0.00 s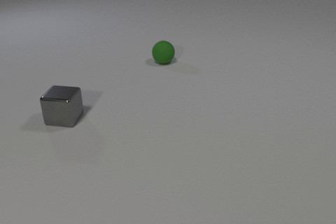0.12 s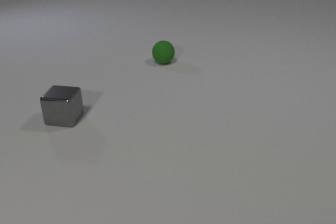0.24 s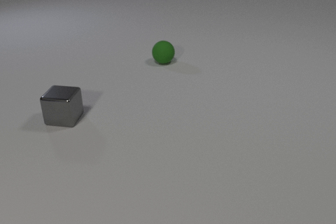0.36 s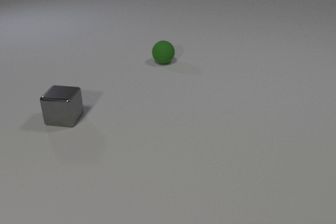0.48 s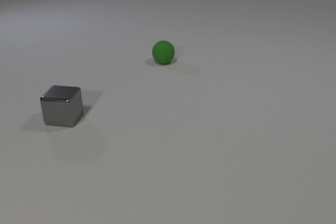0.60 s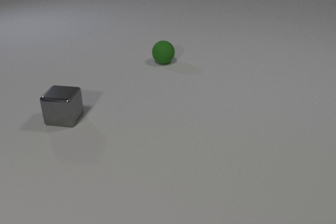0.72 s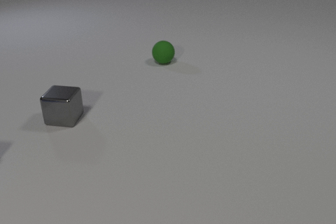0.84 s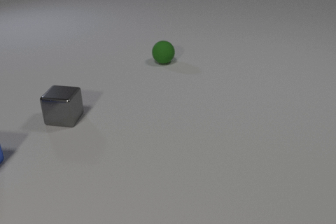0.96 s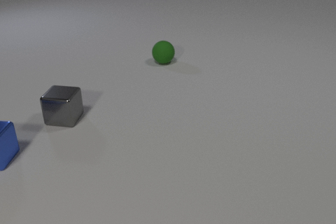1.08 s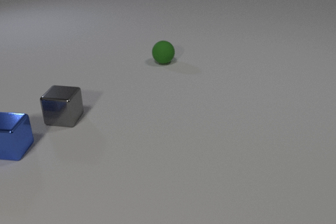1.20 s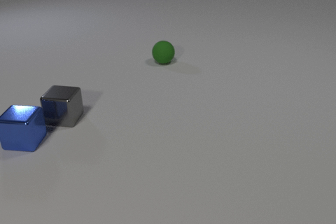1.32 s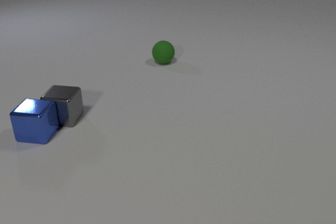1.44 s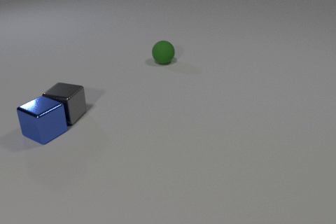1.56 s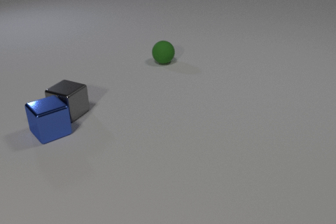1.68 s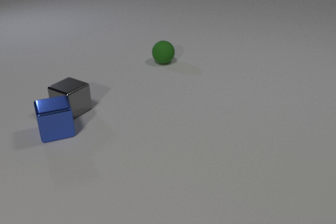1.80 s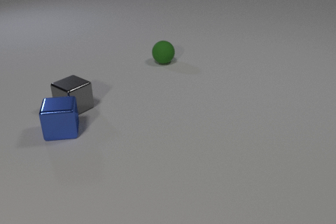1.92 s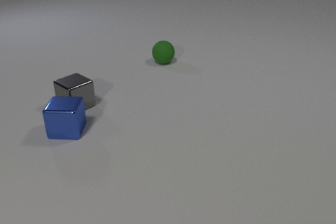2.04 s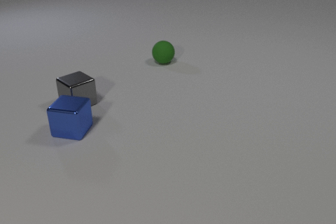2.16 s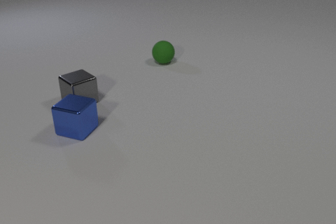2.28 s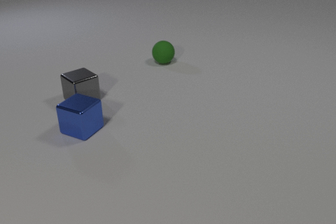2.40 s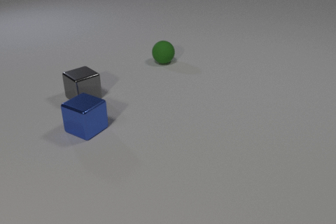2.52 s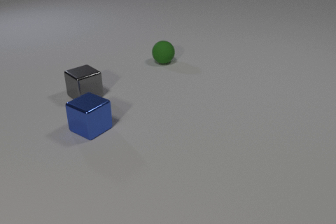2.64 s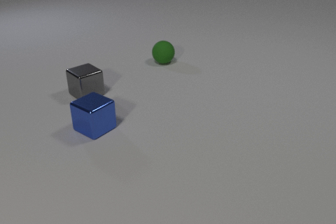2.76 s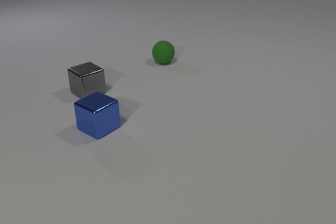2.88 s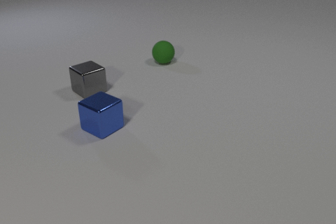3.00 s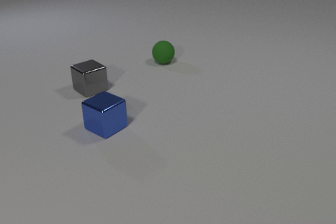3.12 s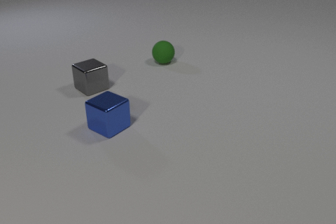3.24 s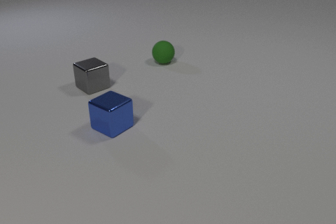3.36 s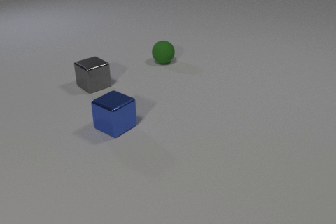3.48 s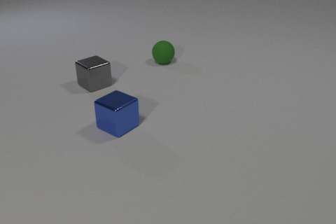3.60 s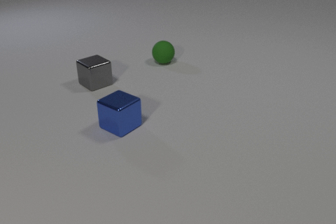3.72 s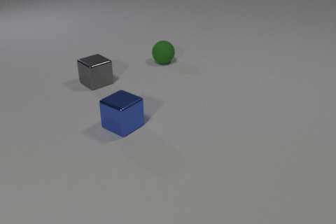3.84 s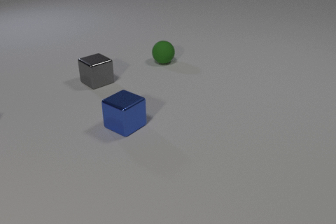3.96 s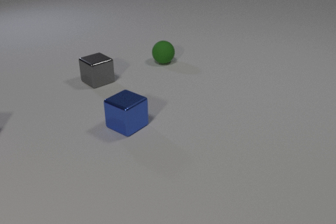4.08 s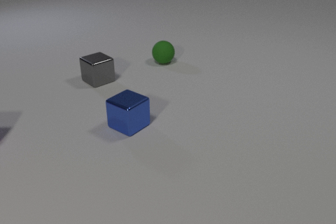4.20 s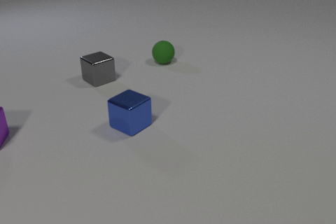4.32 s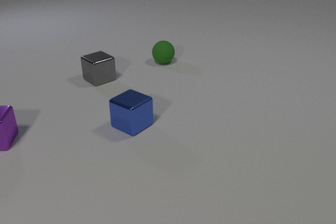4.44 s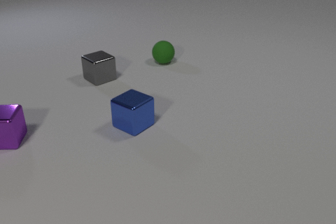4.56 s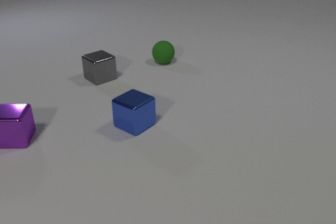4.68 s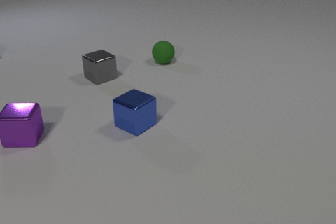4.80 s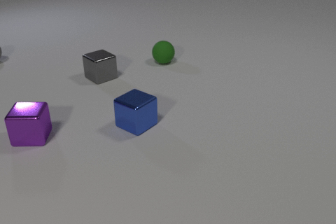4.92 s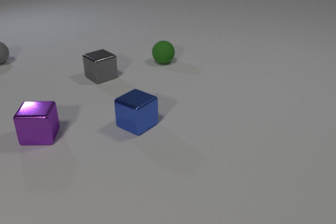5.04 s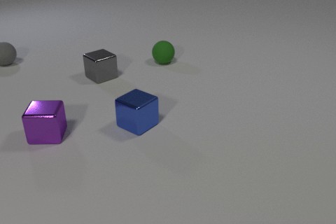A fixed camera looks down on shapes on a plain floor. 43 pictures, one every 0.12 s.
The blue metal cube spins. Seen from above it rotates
clockwise.
The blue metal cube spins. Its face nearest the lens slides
to the left.
0.00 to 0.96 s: The blue metal cube comes in at the left edge, slides to the right and away from the camera.
0.96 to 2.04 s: The blue metal cube slides to the right, spins clockwise seen from above by about 105 degrees, its near face sliding to the left. The gray metal cube slides away from the camera and to the right, spins clockwise seen from above by about 30 degrees, its near face sliding to the left. The blue metal cube and the gray metal cube collide.
2.04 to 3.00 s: The blue metal cube slides to the right, spins so that its near face slides to the left, clockwise seen from above. The gray metal cube slides away from the camera and to the right.
3.00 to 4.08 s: The blue metal cube slides to the right. The gray metal cube slides away from the camera and to the right.
4.08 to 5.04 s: The blue metal cube slides to the right. The gray metal cube slides away from the camera. The gray rubber sphere comes in at the left edge, rolls to the right and toward the camera. The purple metal cube comes in at the left edge, slides to the right.
How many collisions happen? 1.
How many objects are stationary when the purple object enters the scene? 1.
Are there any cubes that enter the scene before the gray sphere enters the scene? yes.
